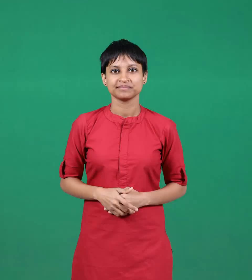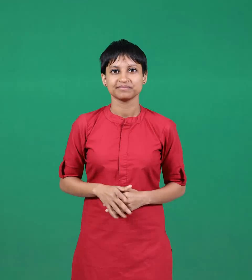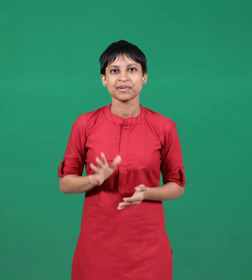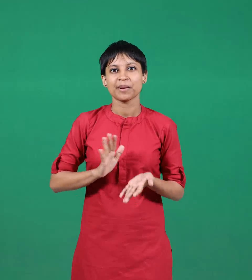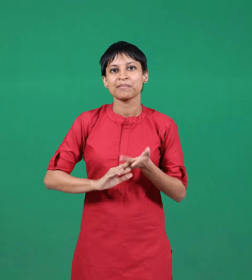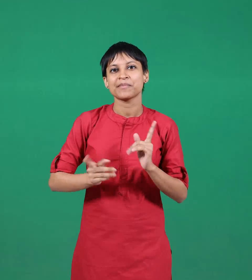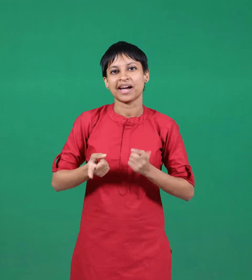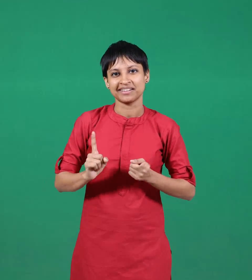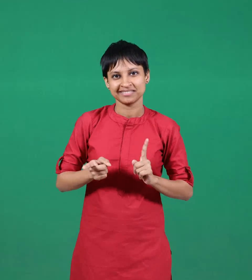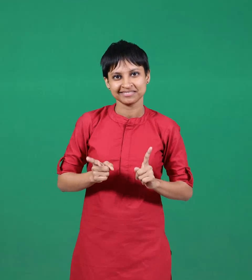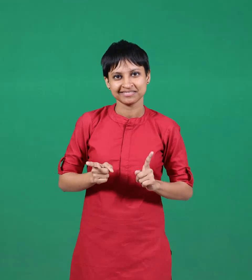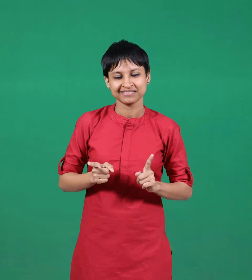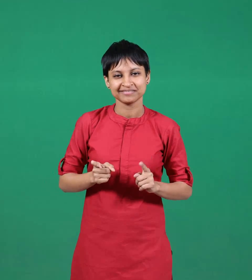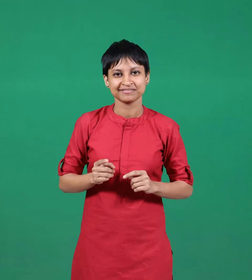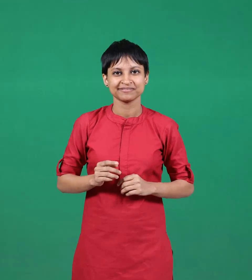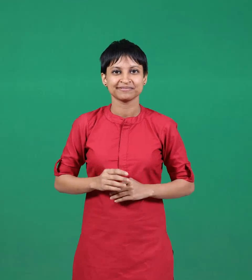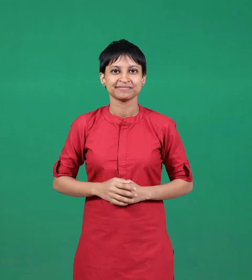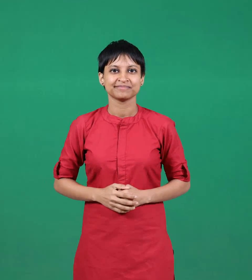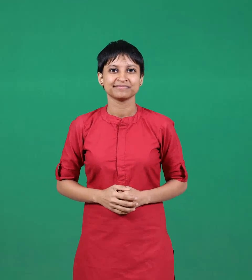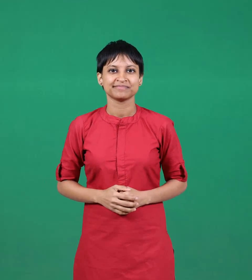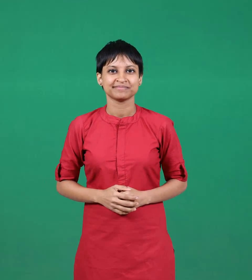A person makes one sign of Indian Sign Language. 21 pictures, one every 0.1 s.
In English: marry
